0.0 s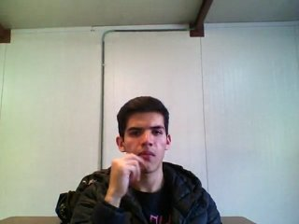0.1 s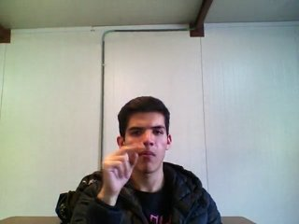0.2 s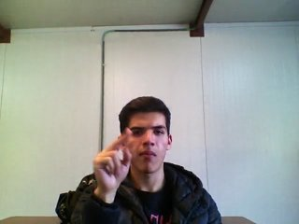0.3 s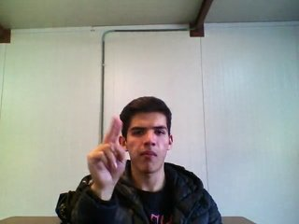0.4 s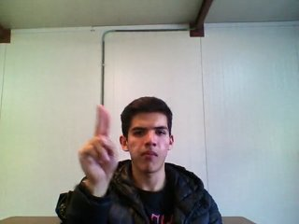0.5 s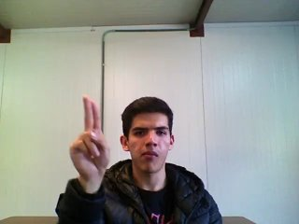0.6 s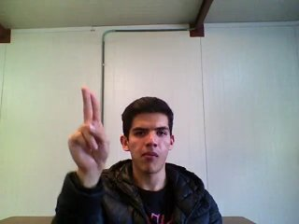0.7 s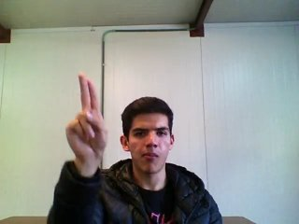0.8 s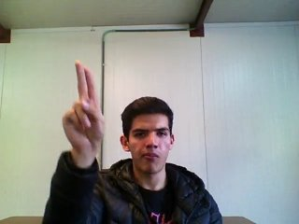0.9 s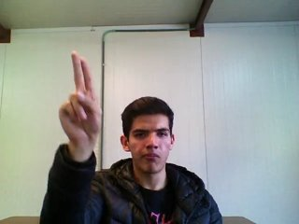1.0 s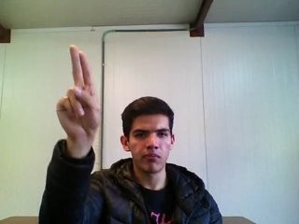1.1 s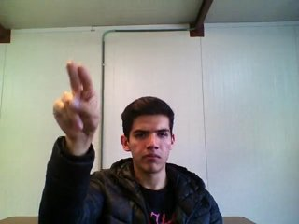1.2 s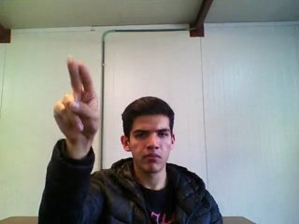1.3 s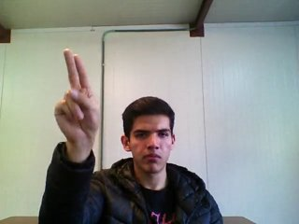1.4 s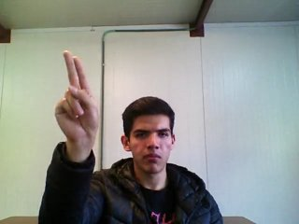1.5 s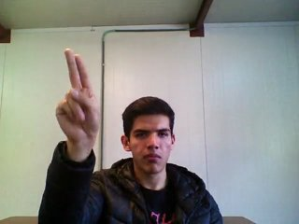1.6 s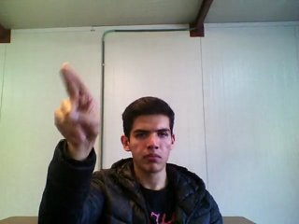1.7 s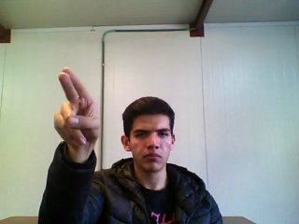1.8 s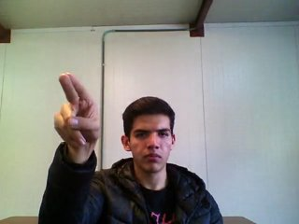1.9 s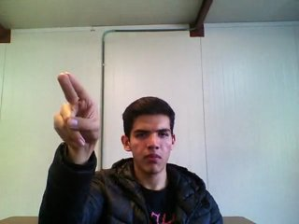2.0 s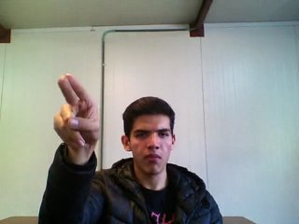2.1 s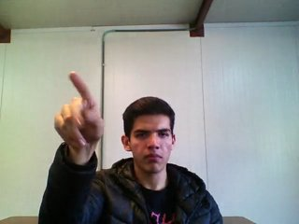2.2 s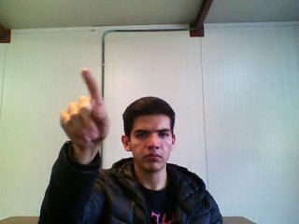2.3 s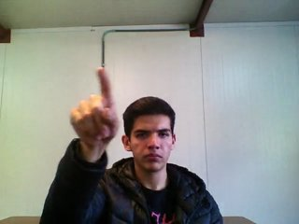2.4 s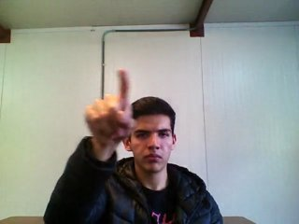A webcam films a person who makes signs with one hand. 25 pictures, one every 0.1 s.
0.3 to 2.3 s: Double click with two fingers.
